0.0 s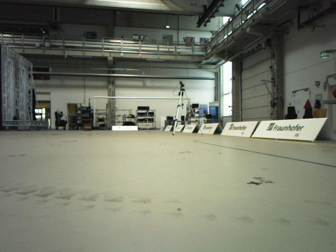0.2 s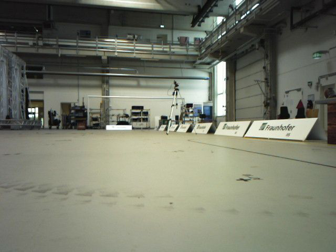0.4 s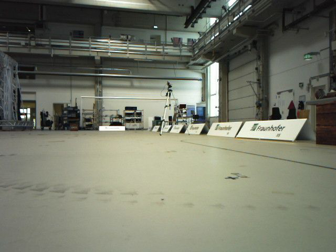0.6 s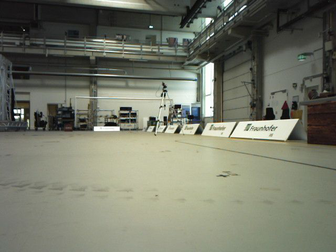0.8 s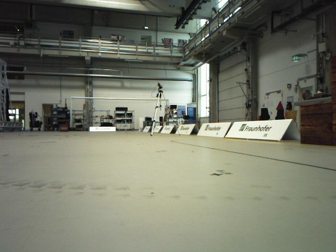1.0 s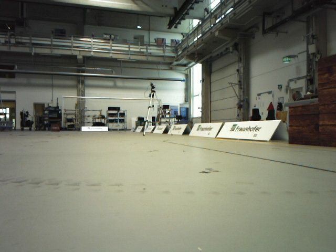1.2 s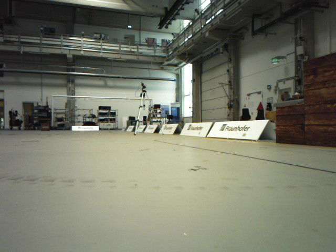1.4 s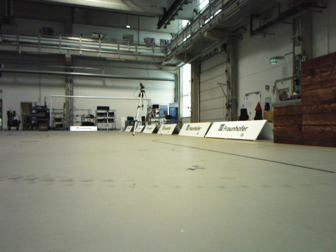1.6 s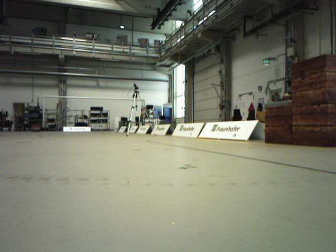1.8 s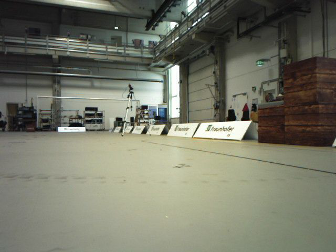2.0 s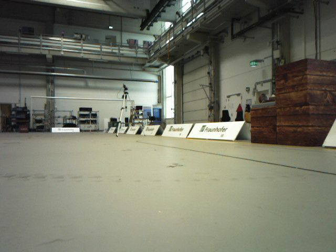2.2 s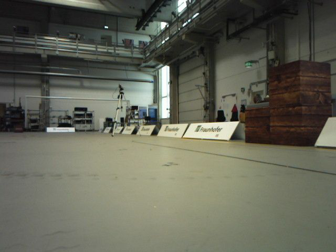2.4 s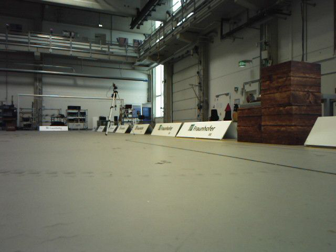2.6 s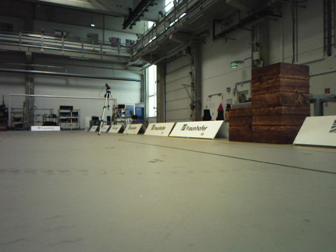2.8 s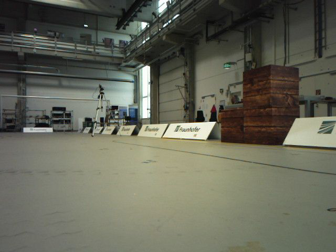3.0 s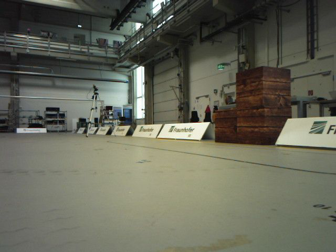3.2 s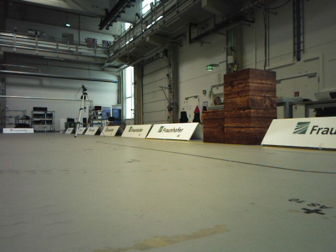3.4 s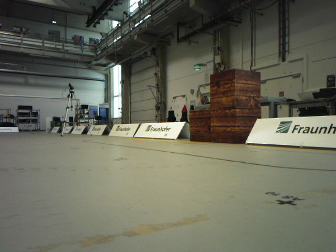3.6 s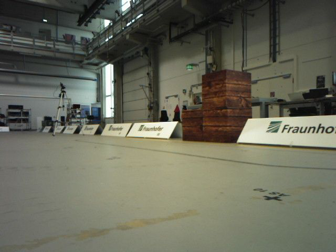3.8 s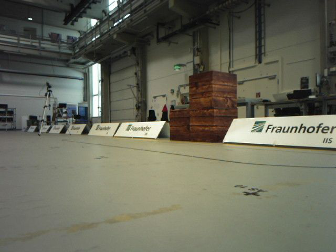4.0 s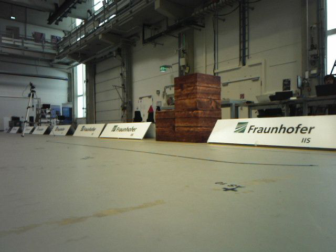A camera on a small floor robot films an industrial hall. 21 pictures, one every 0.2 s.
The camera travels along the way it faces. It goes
backward.
0.0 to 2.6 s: The camera swings to its right by about 15 degrees, and the scene slides to the left. It travels backward, about 0.5 m, so what stands in front gets smaller.
2.6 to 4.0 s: The scene slides to the left, as the camera pans about 15 degrees to its right. It travels backward, about 0.3 m, so what stands in front gets smaller.
The film runs backward here.
